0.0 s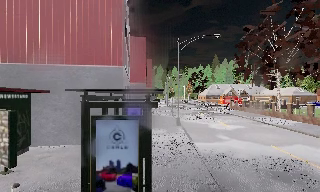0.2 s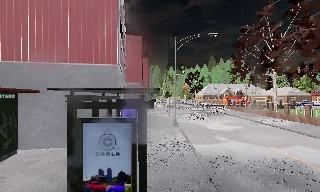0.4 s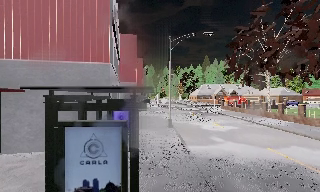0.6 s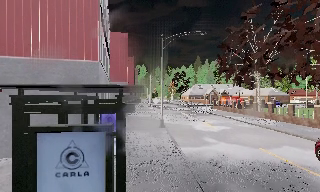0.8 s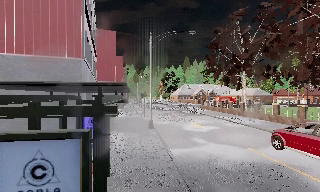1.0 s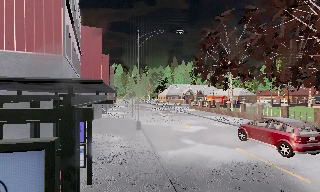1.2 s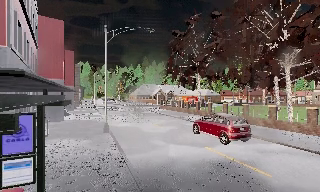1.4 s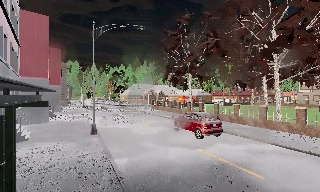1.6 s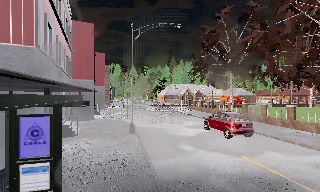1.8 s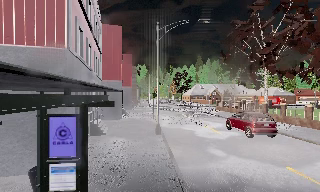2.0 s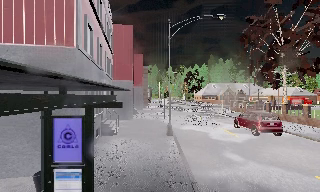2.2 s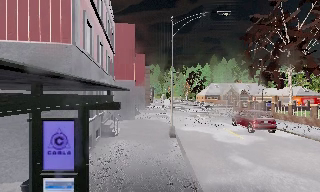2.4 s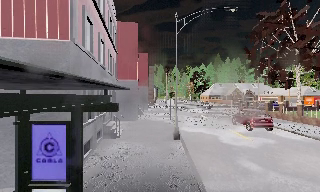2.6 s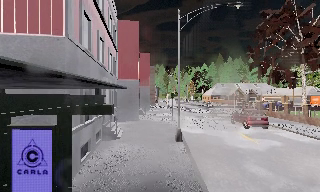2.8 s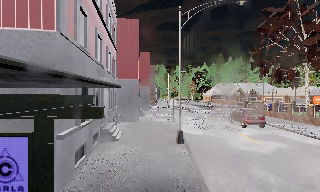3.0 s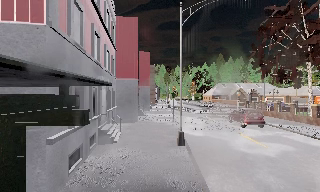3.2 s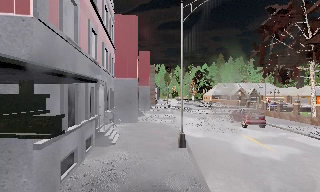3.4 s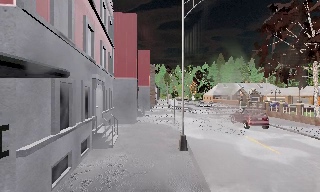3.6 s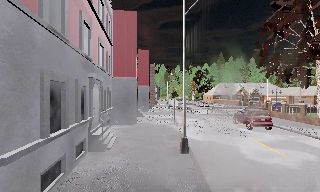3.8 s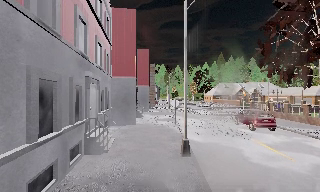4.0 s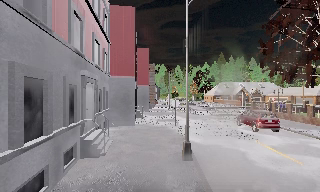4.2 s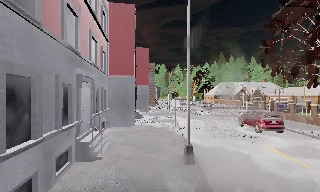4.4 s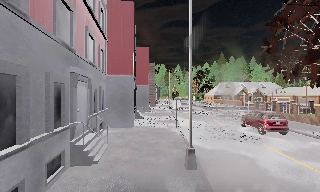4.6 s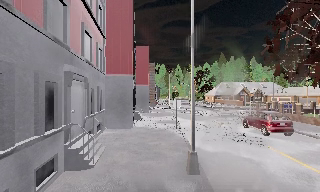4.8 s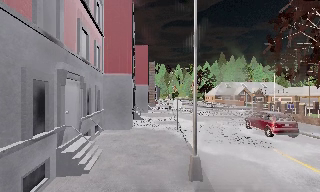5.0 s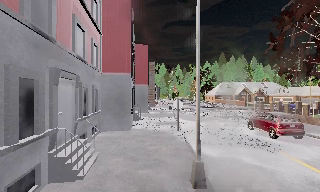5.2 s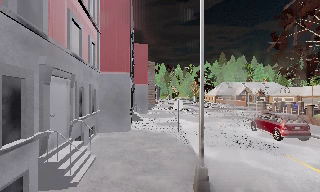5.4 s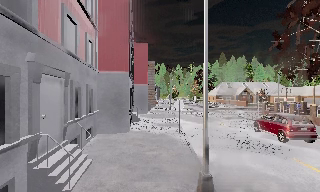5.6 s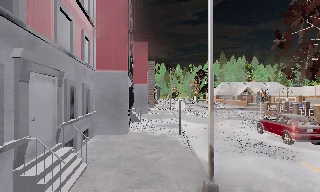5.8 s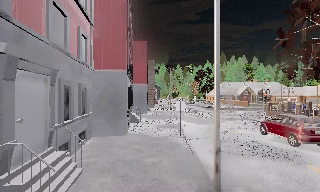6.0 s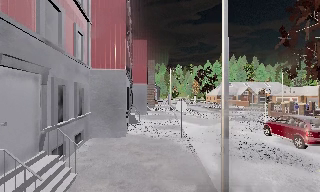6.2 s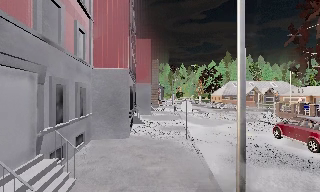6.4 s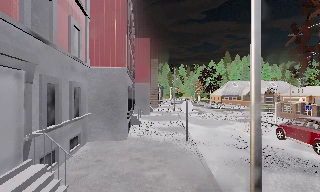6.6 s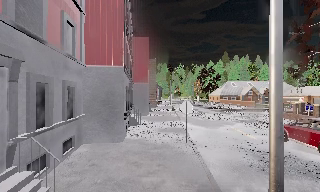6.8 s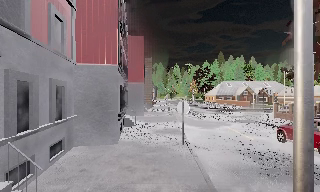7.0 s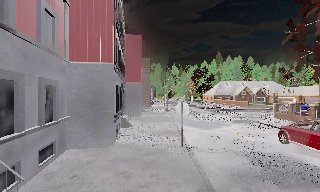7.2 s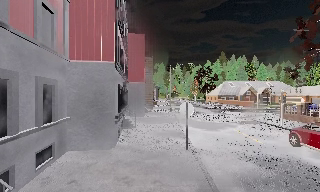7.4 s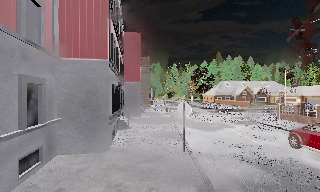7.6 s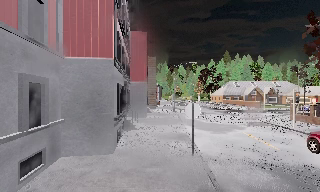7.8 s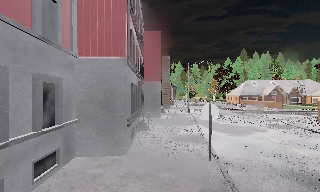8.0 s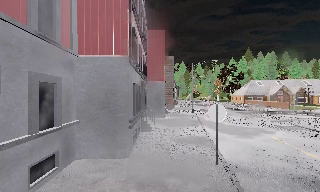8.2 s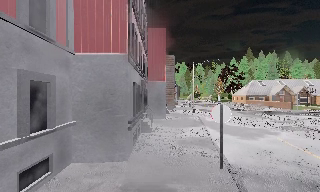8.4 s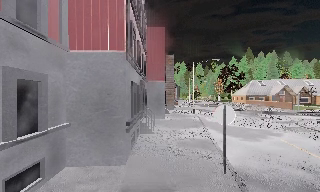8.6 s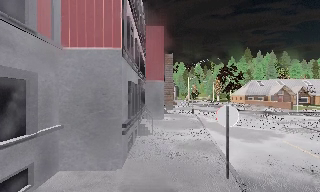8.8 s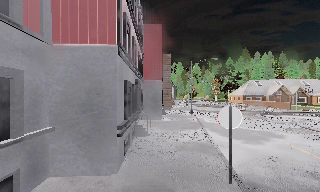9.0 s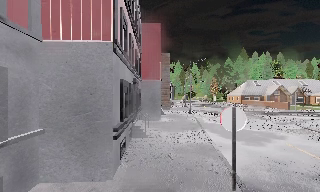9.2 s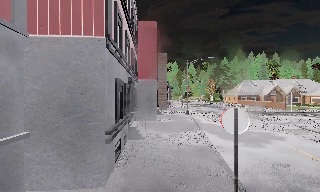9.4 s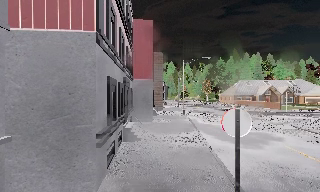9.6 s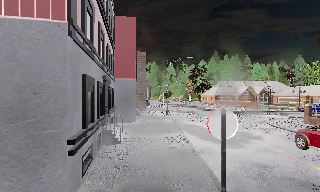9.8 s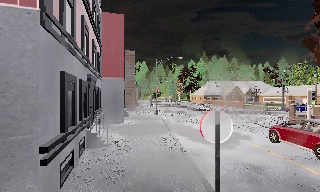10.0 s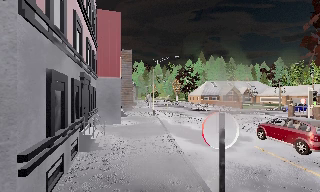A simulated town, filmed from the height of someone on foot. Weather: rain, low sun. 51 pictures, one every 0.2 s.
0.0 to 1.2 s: The camera swings to its right by about 25 degrees, and the scene slides to the left. It travels forward, about 2 m, so what stands in front looms larger.
1.2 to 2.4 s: The scene slides to the right, as the camera pans about 25 degrees to its left. It travels forward, about 2 m, so what stands in front looms larger.
2.4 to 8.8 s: The camera travels forward, about 12 m, so what stands in front looms larger.
8.8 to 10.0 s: The camera swings to its right by about 15 degrees, and the scene slides to the left. It travels forward, about 2 m, so what stands in front looms larger.
The film runs forward here.
